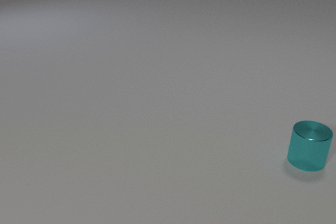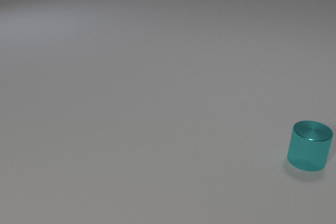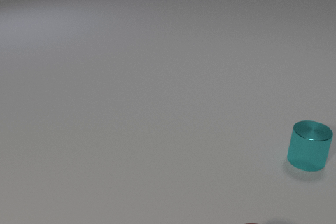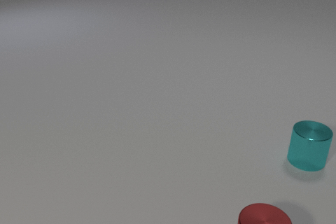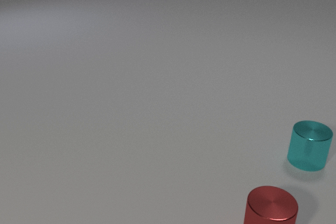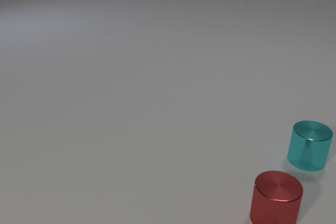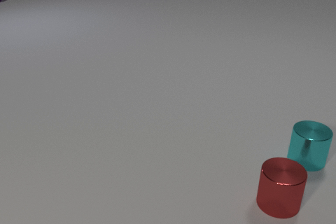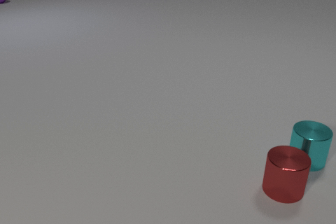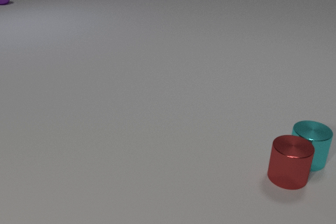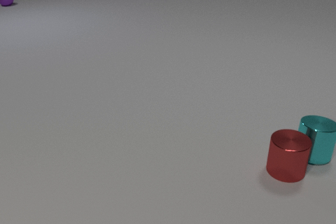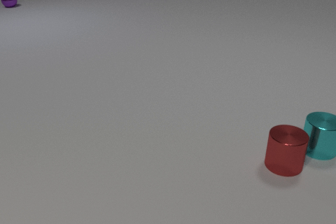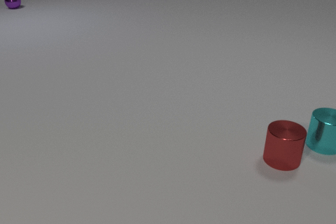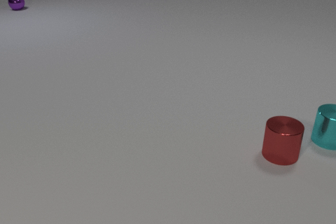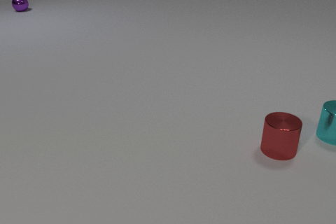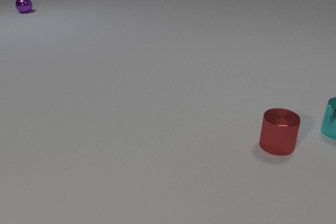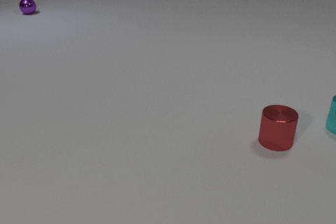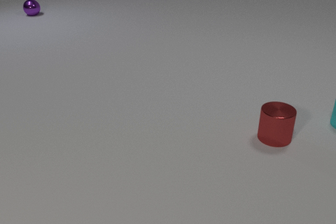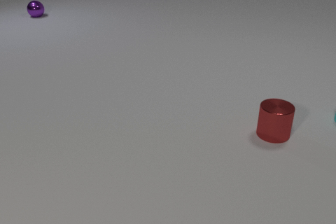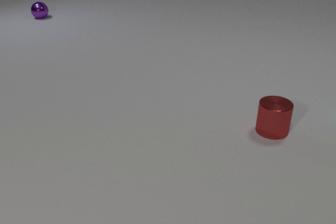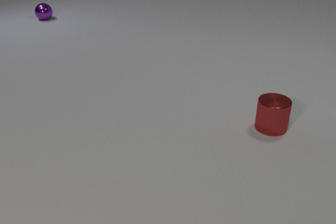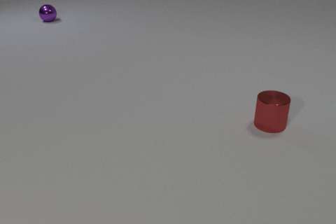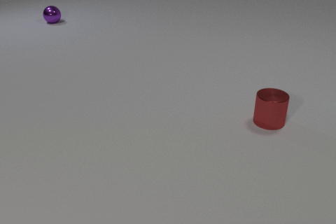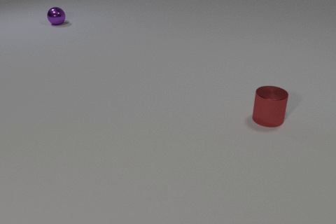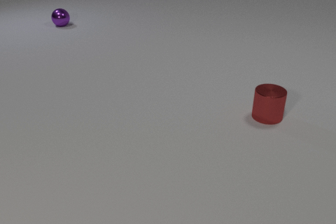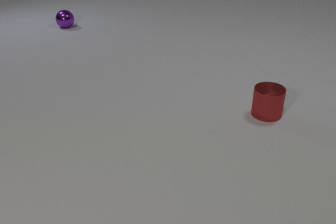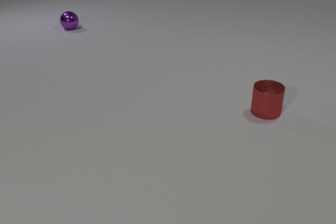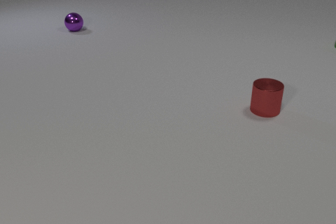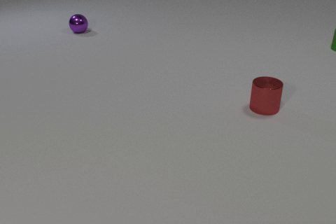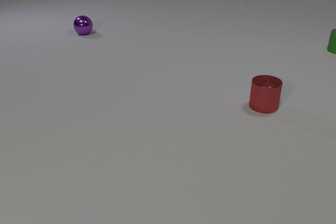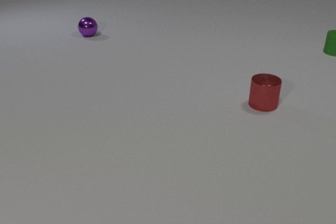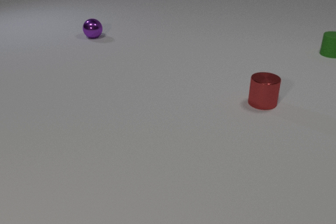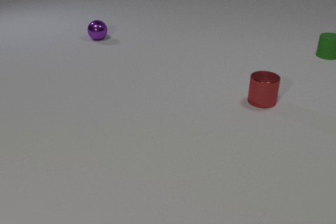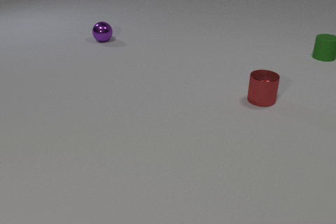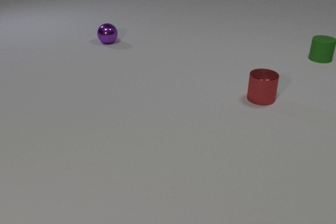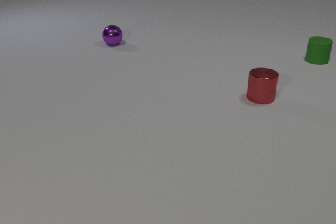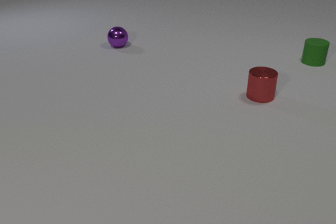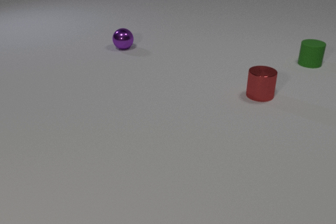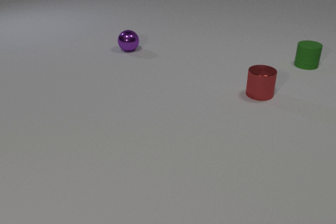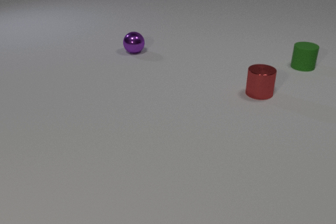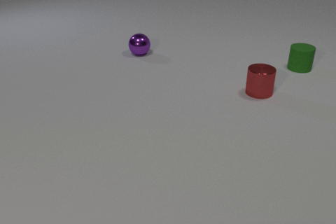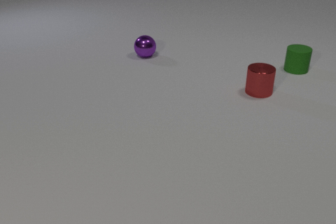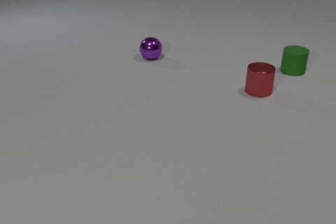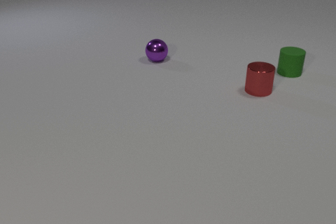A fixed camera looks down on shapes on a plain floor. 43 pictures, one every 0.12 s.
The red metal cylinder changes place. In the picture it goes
away from the camera.
The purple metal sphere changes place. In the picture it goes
toward the camera.
0.00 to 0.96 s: The red metal cylinder comes in at the bottom edge, slides away from the camera. The purple metal sphere comes in at the top edge, rolls toward the camera and to the right. The red metal cylinder and the cyan metal cylinder collide.
0.96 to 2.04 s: The red metal cylinder slides away from the camera. The cyan metal cylinder slides away from the camera and to the right. The purple metal sphere rolls toward the camera and to the right.
2.04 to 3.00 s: The red metal cylinder slides away from the camera. The cyan metal cylinder leaves at the right edge. The purple metal sphere rolls toward the camera and to the right.
3.00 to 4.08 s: The red metal cylinder slides away from the camera. The green rubber cylinder comes in at the right edge, slides toward the camera and to the left. The purple metal sphere rolls toward the camera and to the right.
4.08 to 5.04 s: The red metal cylinder slides away from the camera. The green rubber cylinder slides toward the camera and to the left. The purple metal sphere rolls toward the camera and to the right.
How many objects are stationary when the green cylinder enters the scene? 0.
How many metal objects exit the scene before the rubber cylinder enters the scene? 1.
What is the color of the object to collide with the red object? cyan.
